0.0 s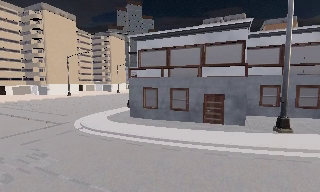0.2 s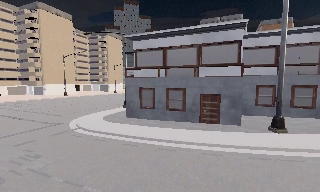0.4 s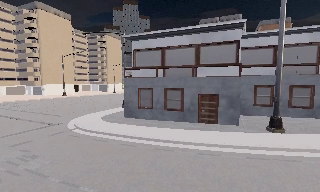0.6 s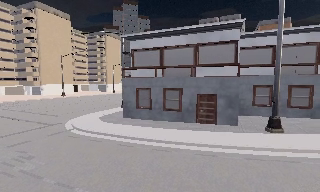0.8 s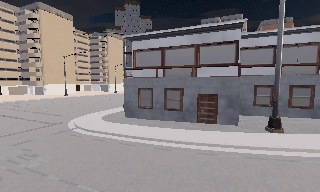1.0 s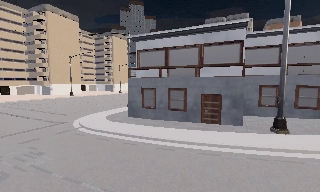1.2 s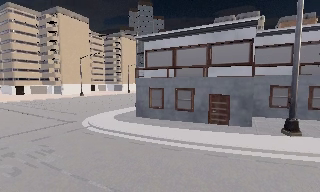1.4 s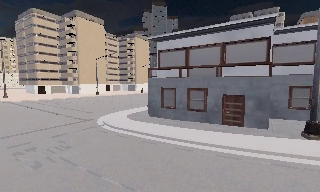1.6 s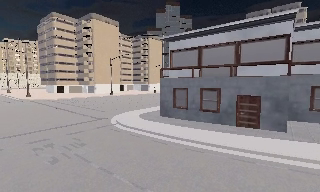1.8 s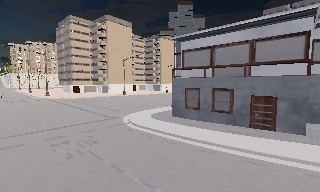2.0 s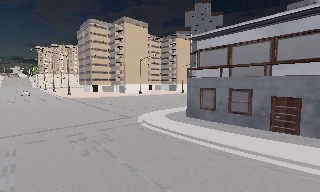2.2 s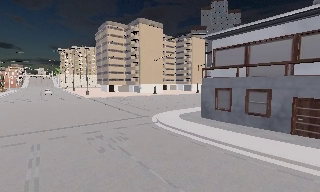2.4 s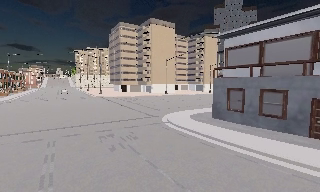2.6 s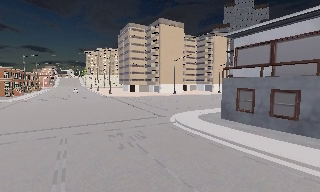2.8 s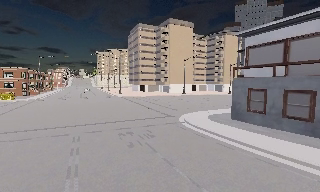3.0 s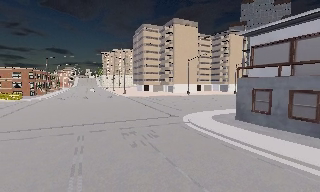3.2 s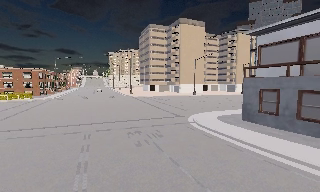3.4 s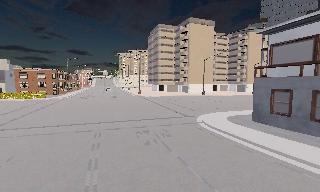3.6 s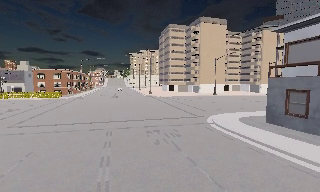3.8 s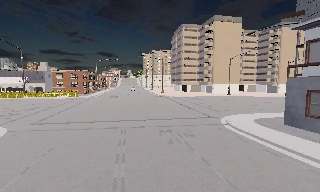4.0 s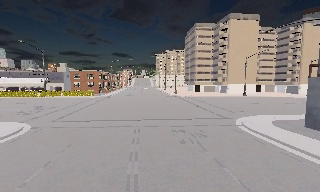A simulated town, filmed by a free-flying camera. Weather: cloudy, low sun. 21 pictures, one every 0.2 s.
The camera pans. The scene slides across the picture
to the right.
The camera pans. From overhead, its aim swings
counterclockwise.
0.0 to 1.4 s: The camera travels to its right, about 0.5 m.
1.4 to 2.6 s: The scene slides to the right, as the camera pans about 25 degrees to its left.
2.6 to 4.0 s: The scene slides to the right, as the camera pans about 25 degrees to its left. It travels backward, about 0.5 m, so what stands in front gets smaller.
The film runs forward here.
